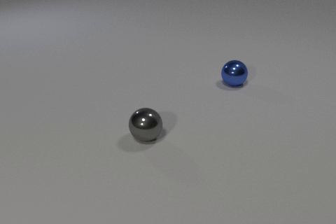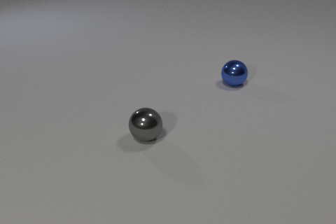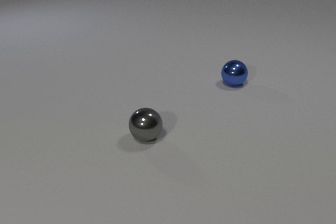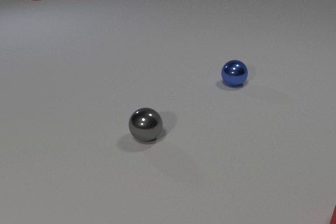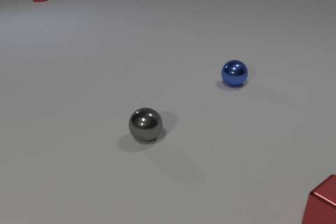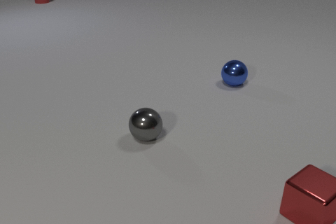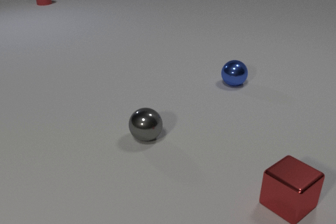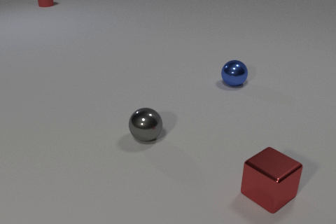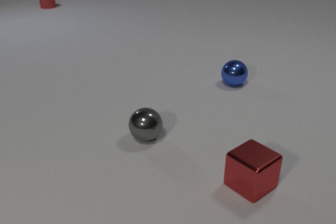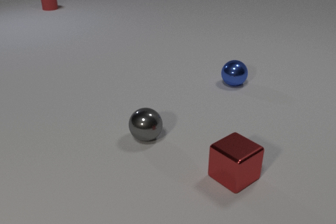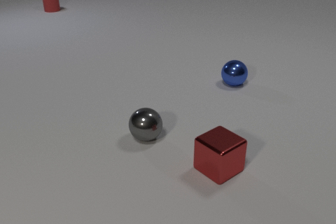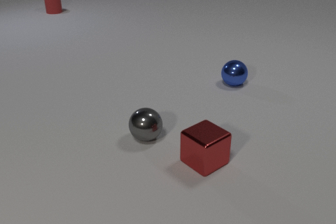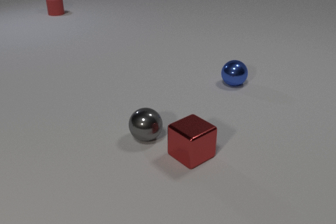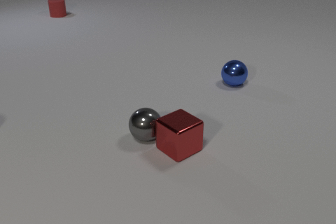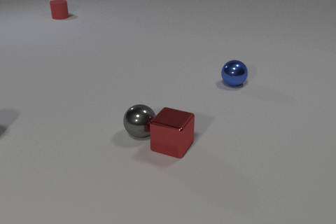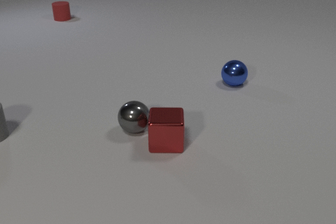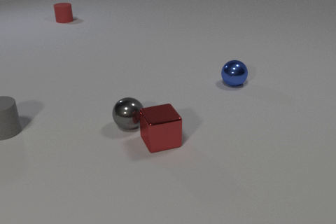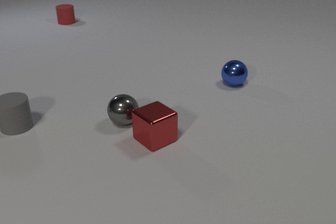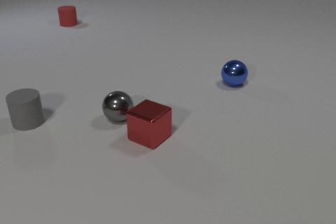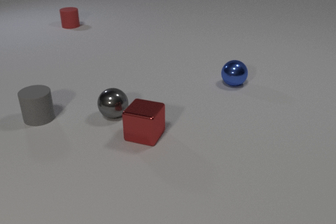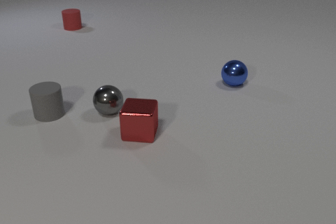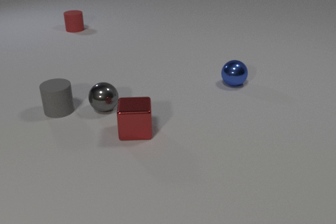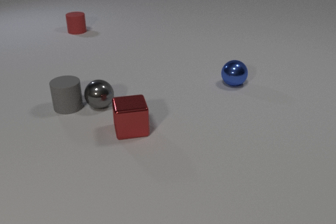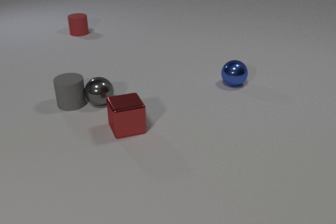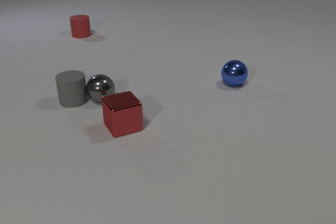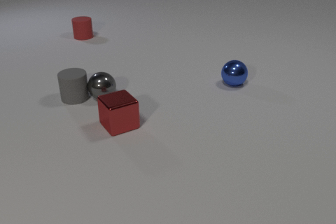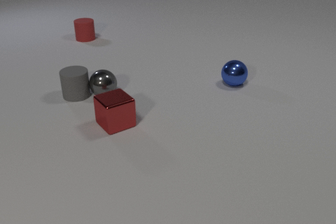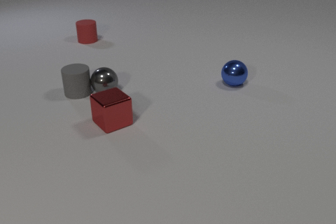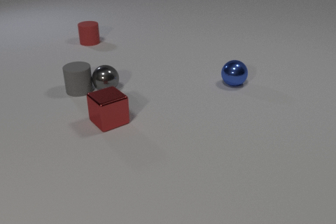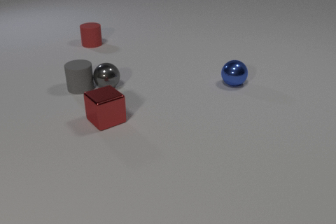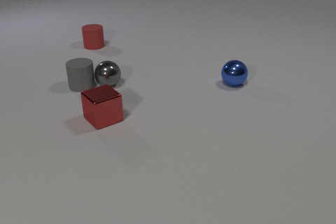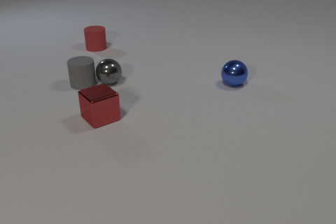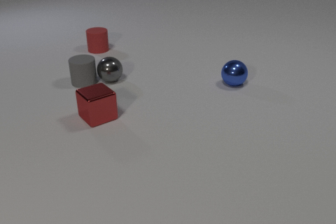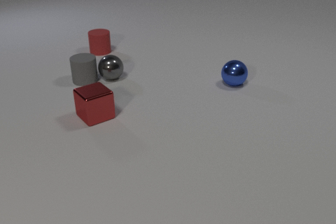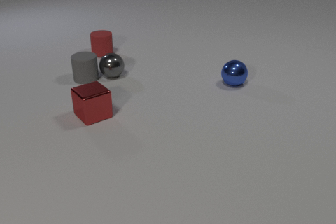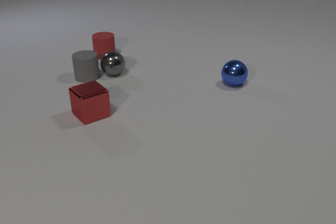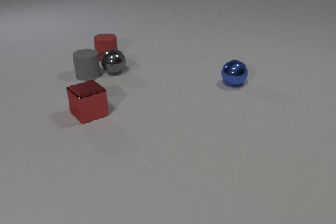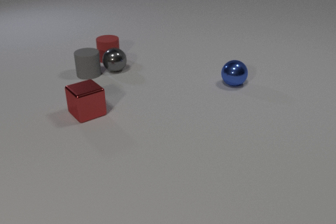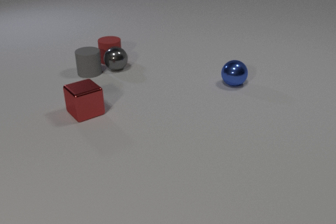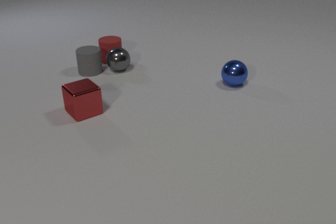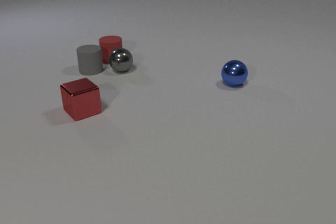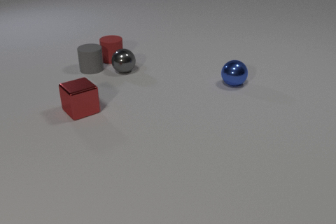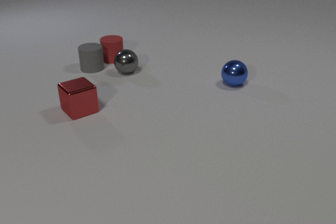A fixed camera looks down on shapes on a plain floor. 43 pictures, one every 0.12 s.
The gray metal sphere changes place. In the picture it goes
away from the camera.
The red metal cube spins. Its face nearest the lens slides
to the right.
0.00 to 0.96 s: The red metal cube comes in at the right edge, slides to the left. The red rubber cylinder comes in at the top edge, slides toward the camera.
0.96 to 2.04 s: The red metal cube slides to the left and away from the camera, spins counterclockwise seen from above by about 90 degrees, its near face sliding to the right. The gray metal sphere rolls away from the camera and to the left. The gray rubber cylinder comes in at the left edge, slides to the right. The red rubber cylinder slides toward the camera. The red metal cube and the gray metal sphere collide.
2.04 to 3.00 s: The red metal cube slides to the left and away from the camera, spins counterclockwise seen from above by about 90 degrees, its near face sliding to the right. The gray metal sphere rolls away from the camera. The gray rubber cylinder slides to the right and away from the camera. The red rubber cylinder slides toward the camera. The gray metal sphere and the gray rubber cylinder collide.
3.00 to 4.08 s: The red metal cube slides to the left and away from the camera. The gray metal sphere rolls away from the camera. The gray rubber cylinder slides away from the camera. The red rubber cylinder slides toward the camera.
4.08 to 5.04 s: The red metal cube slides to the left and away from the camera. The gray metal sphere rolls to the right and away from the camera. The gray rubber cylinder slides away from the camera. The red rubber cylinder slides toward the camera and to the right. The gray metal sphere and the red rubber cylinder collide.
Are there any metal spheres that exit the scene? no.
How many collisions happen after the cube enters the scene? 3.
How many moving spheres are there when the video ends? 1.
